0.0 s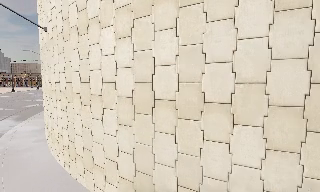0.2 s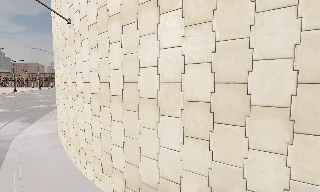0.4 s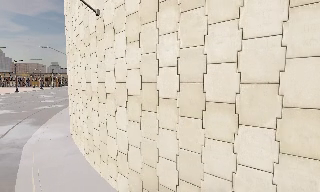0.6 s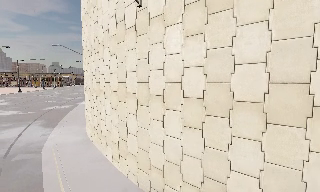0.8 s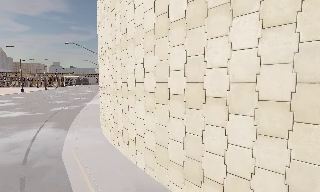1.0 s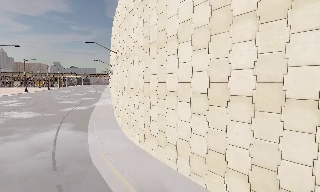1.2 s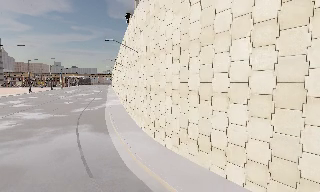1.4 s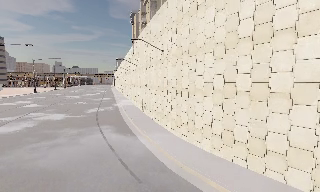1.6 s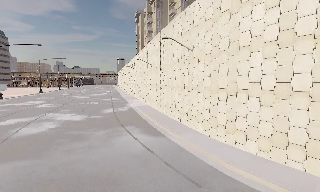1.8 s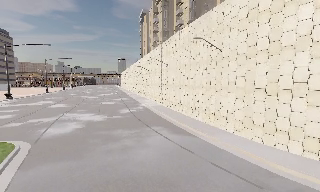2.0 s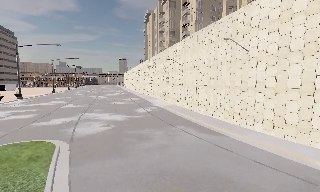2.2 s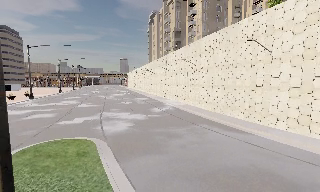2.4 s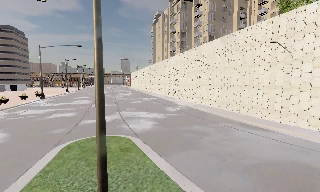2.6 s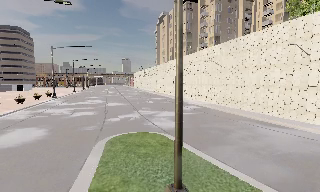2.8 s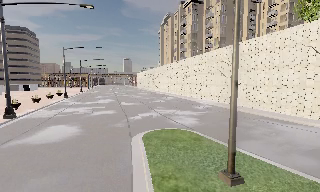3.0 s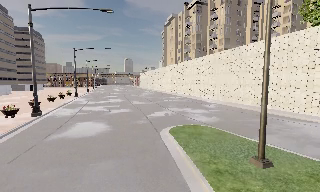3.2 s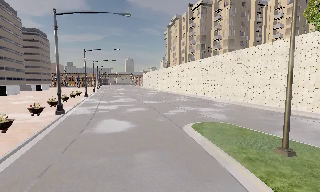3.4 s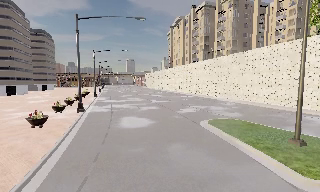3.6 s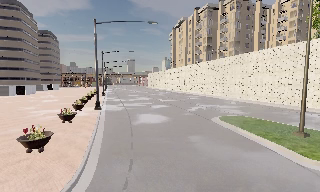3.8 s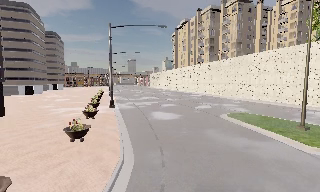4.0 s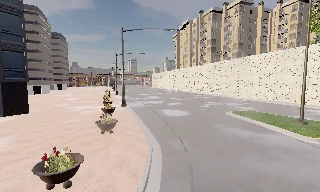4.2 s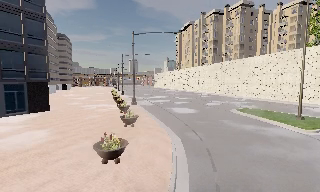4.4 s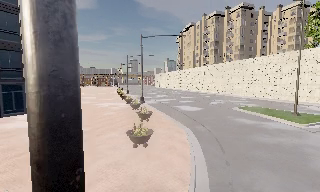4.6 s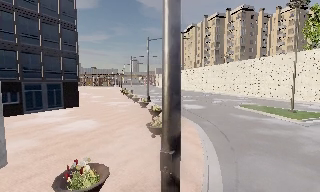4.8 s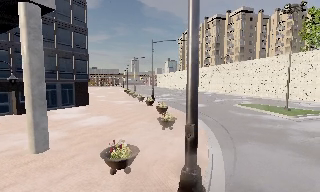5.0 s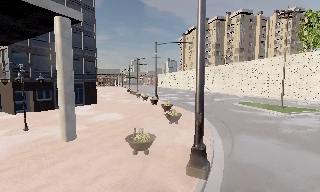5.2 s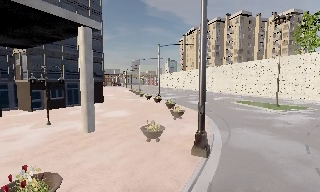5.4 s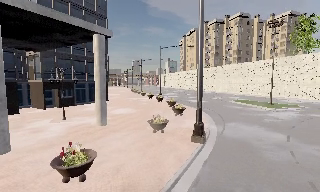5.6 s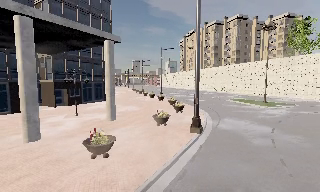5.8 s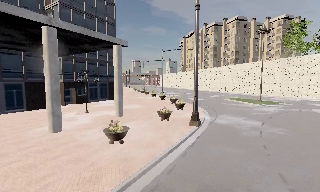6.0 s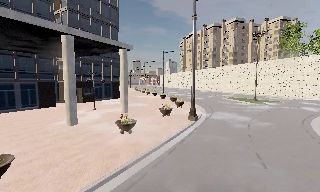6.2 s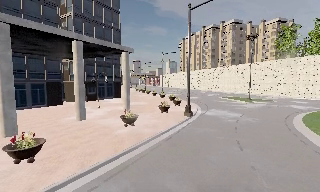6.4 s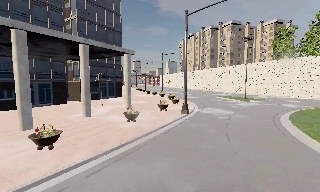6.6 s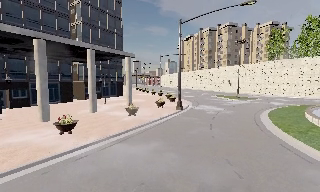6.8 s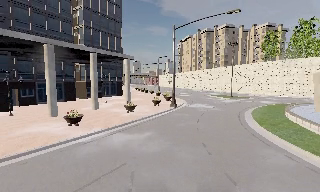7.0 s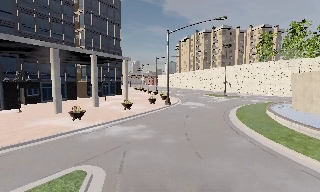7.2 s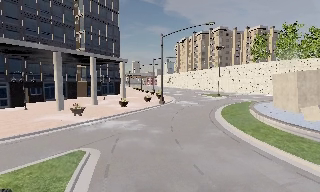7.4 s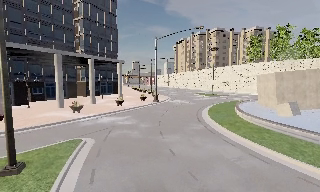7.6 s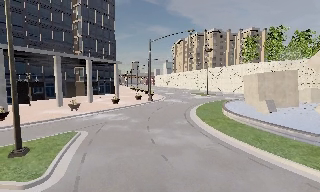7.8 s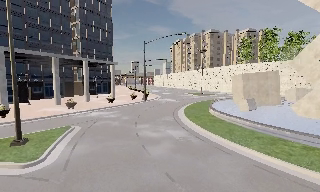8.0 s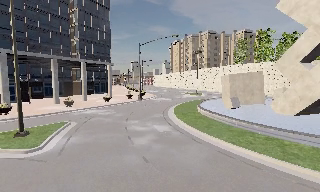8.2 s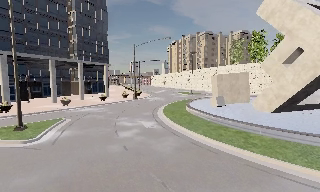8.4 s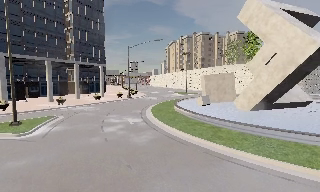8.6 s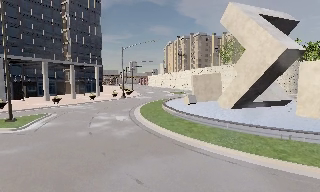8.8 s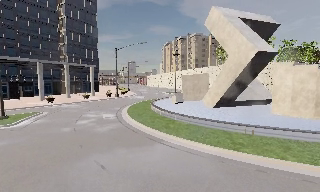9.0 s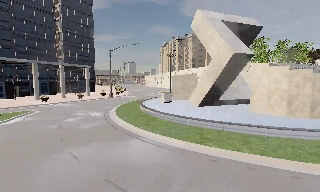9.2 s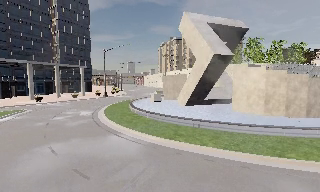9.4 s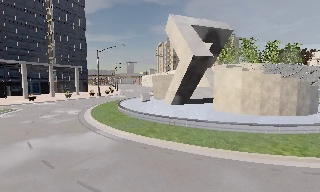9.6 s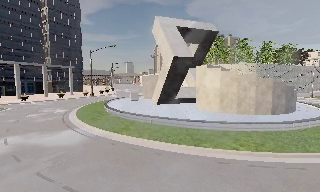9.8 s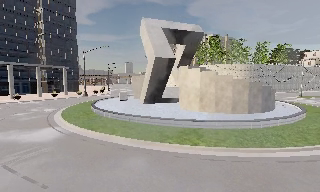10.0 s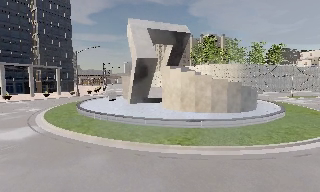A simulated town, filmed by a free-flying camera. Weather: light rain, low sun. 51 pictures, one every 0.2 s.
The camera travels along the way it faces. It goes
backward.
0.0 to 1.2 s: The camera travels to its left and forward, about 9 m, so close, fixed things drift to the right.
1.2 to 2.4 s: The camera travels to its left, about 11 m, so close, fixed things drift to the right.
2.4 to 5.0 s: The camera travels to its left and backward, about 25 m, so close, fixed things drift to the right.
5.0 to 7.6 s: The camera travels backward, about 20 m, so what stands in front gets smaller.
7.6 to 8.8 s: The camera travels to its right and backward, about 10 m, so close, fixed things drift to the left.
8.8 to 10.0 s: The camera travels to its right, about 11 m, so close, fixed things drift to the left.
The film runs forward here.
